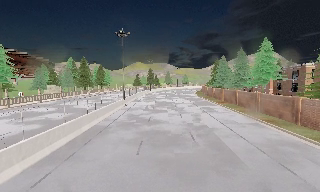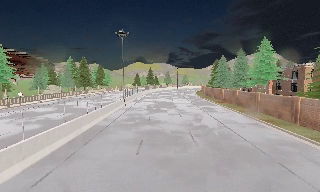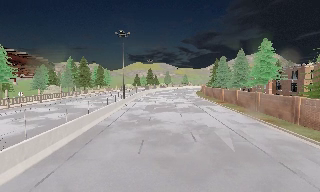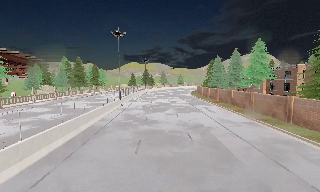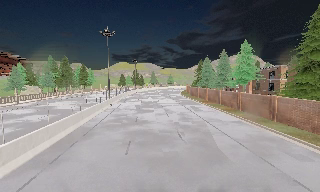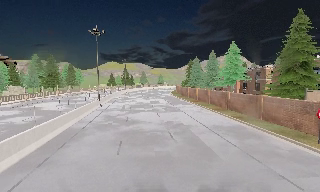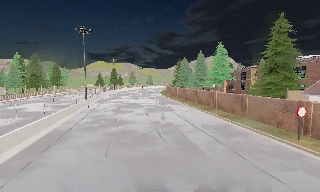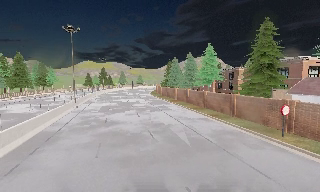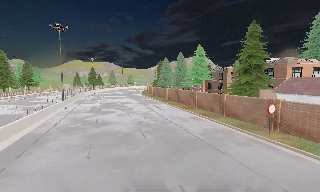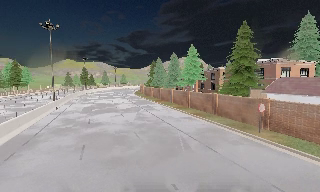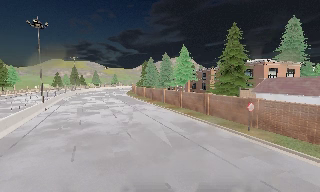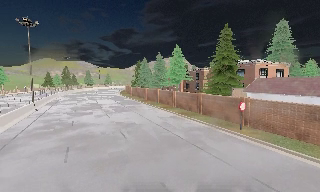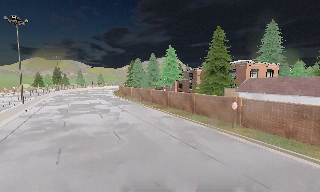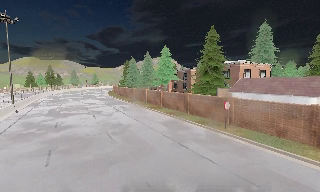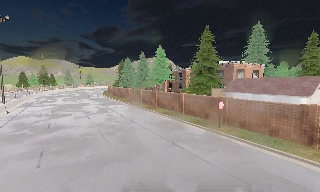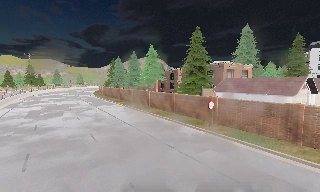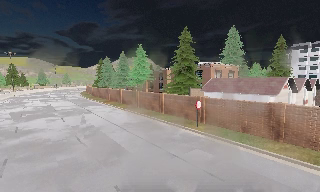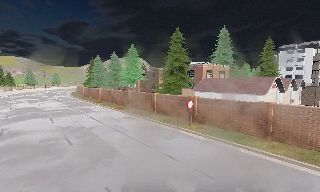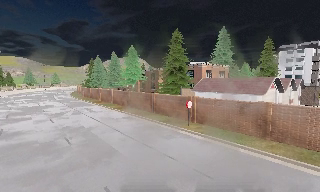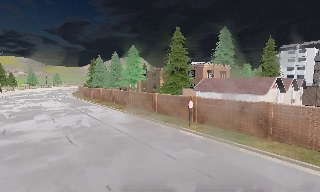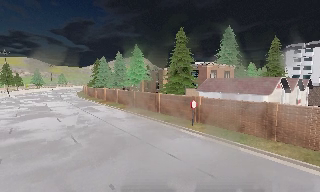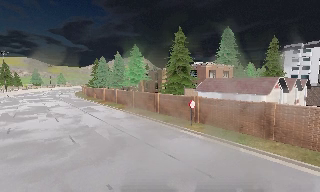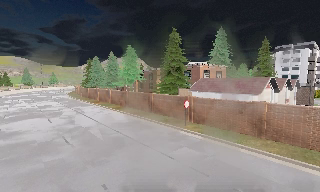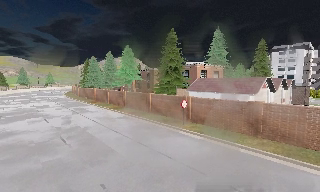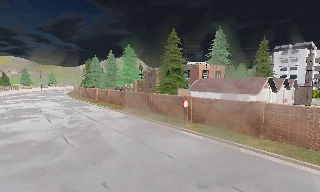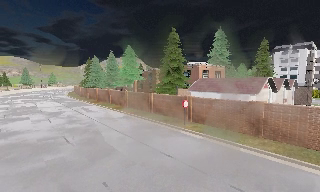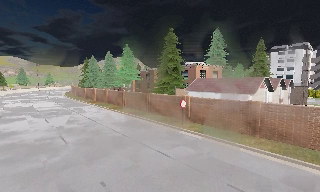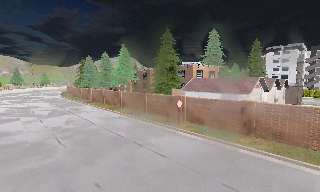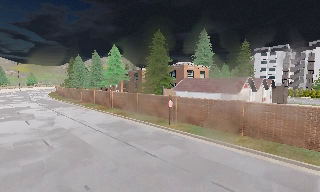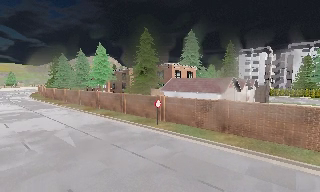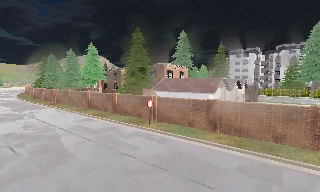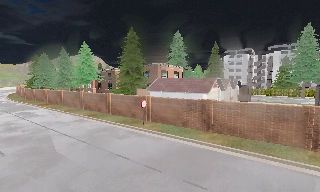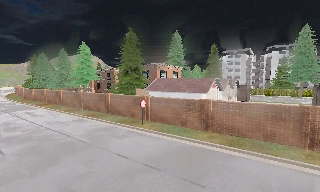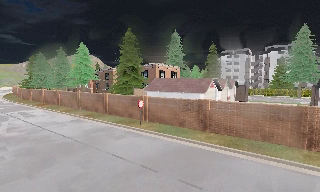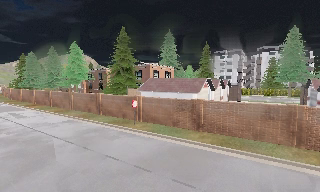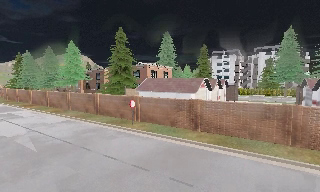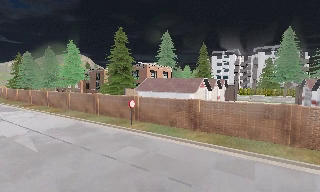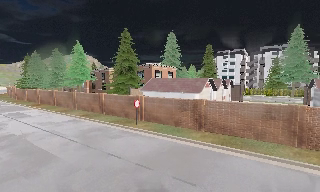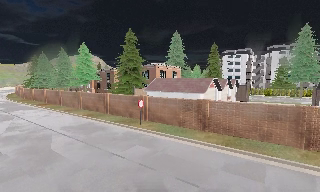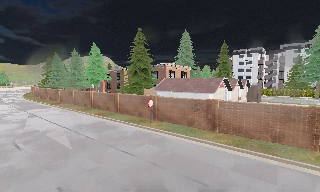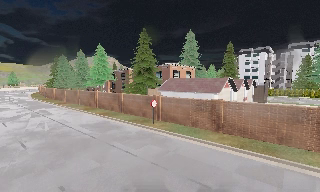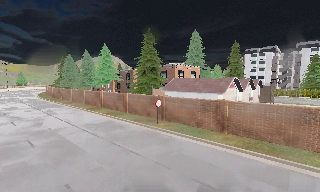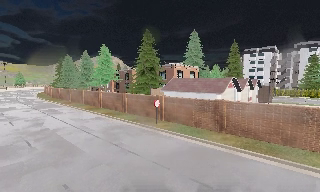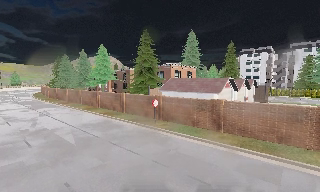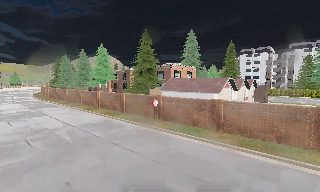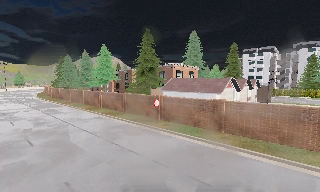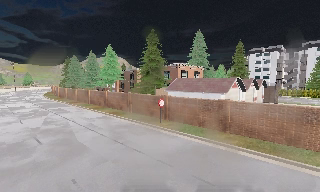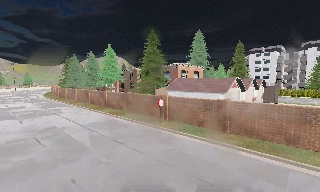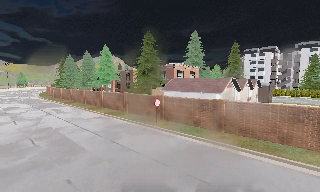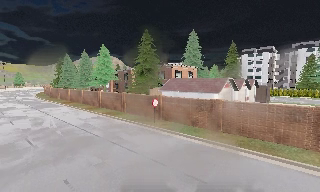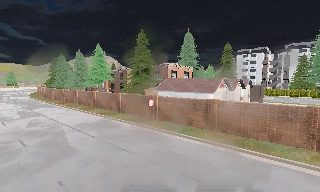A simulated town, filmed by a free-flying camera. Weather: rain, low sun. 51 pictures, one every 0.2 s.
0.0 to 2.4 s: The scene slides to the left, as the camera pans about 30 degrees to its right. It travels backward, about 0.5 m, so what stands in front gets smaller.
2.4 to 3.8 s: The camera swings to its right by about 10 degrees, and the scene slides to the left. It travels to its right, about 0.5 m, so close, fixed things drift to the left.
3.8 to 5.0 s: The camera shifts only a little, or ends up much as it began.
5.0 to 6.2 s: The camera swings to its right by about 15 degrees, and the scene slides to the left.
6.2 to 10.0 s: The camera travels backward and to its right, about 1 m, so what stands in front gets smaller.
The film runs backward here.
